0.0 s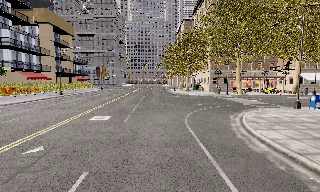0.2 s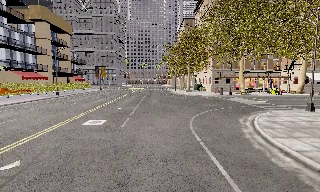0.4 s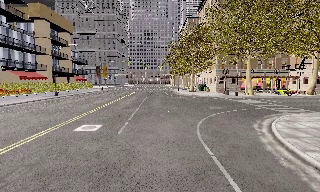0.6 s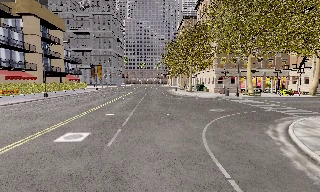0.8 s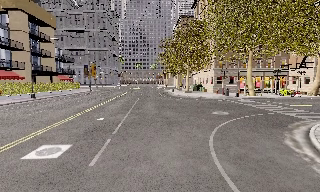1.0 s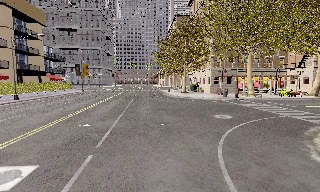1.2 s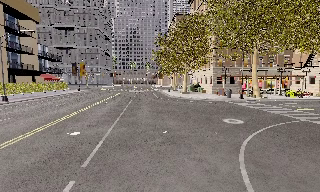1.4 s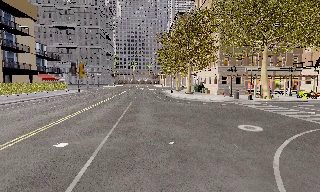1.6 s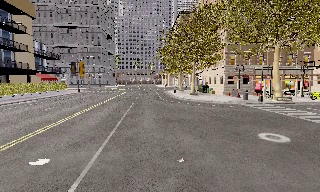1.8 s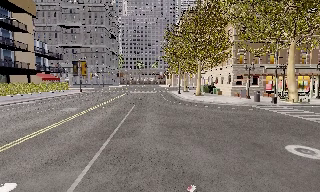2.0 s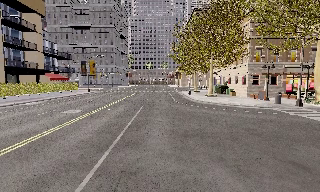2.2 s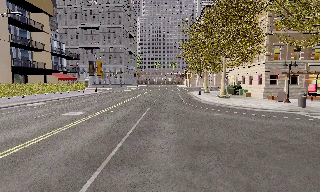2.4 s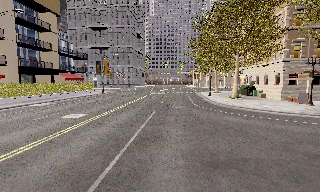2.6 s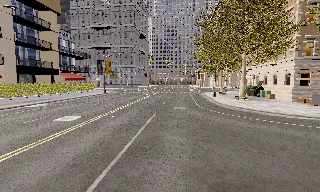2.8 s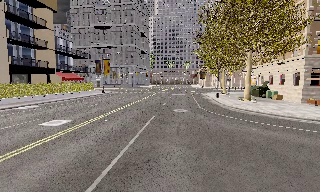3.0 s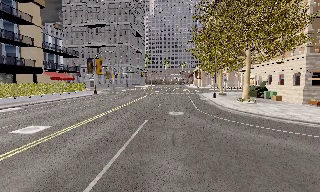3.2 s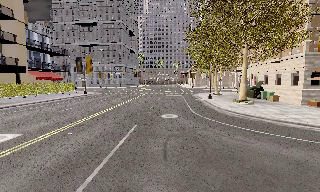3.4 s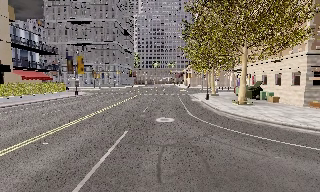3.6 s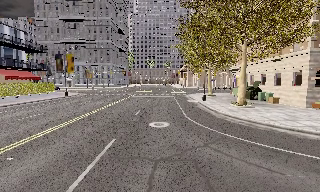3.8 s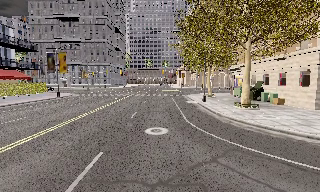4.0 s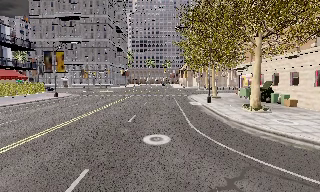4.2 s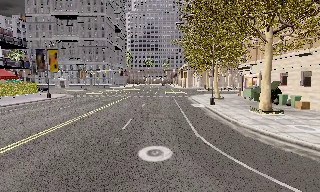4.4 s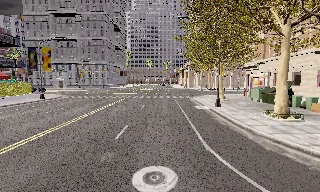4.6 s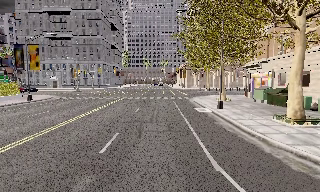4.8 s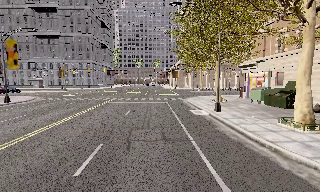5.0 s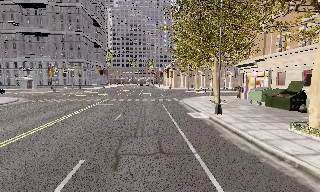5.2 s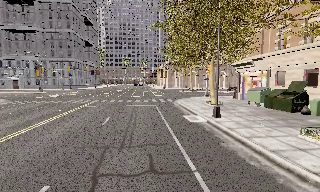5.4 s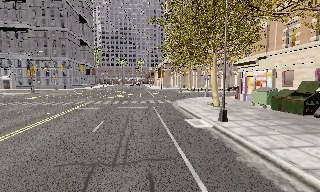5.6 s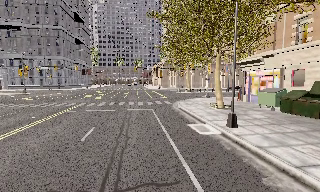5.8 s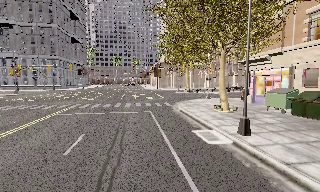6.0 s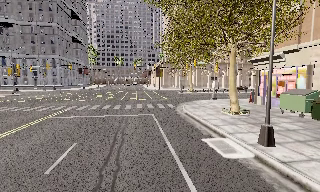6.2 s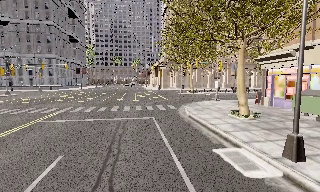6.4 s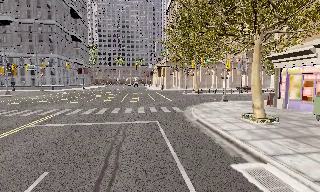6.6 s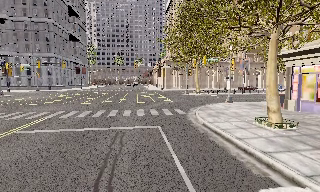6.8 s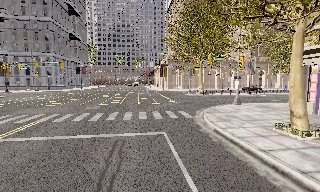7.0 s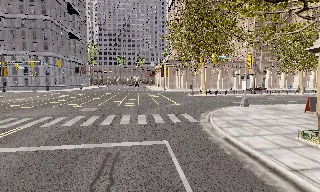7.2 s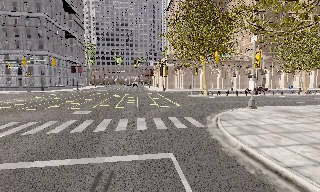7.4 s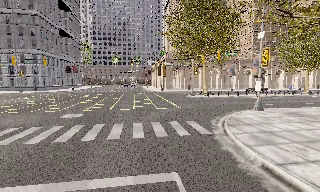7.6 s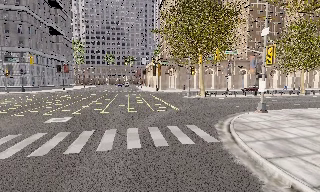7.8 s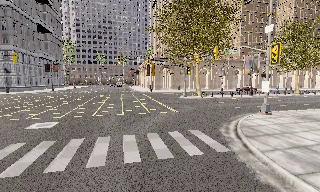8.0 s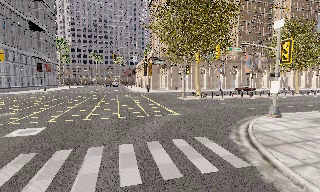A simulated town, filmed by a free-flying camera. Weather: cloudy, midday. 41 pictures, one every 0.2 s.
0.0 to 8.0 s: The camera pans to its right, which is clockwise from overhead, by about 15 degrees. It travels forward, about 45 m, so what stands in front looms larger.
The film runs forward here.
